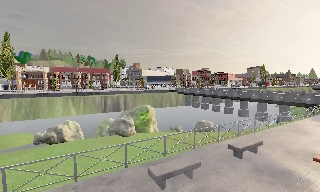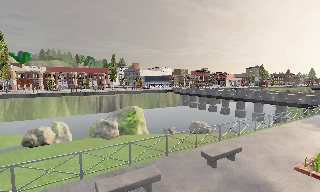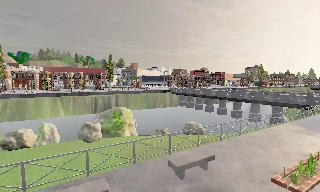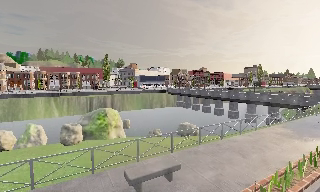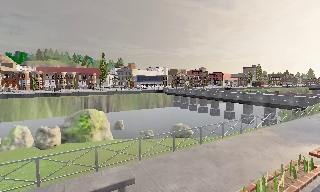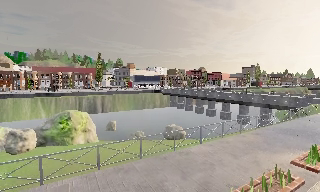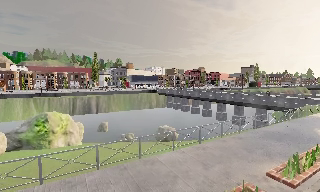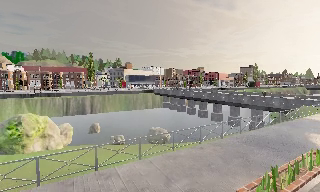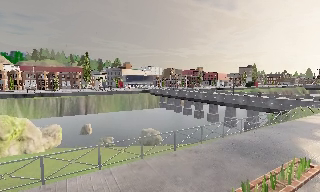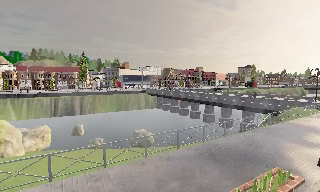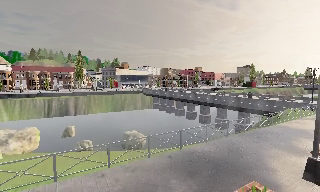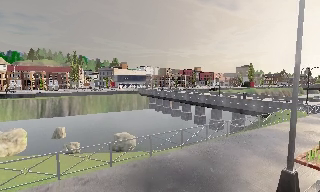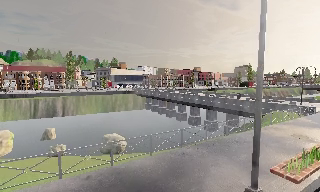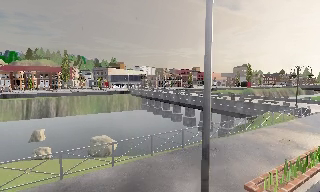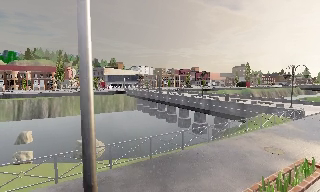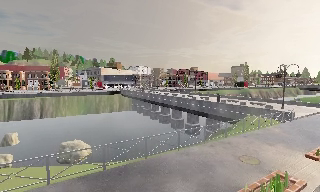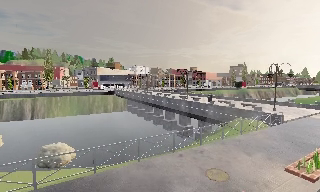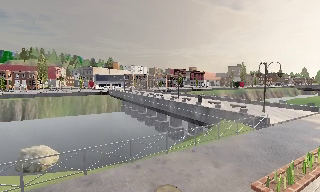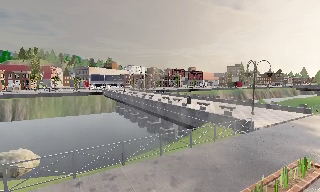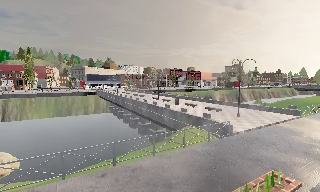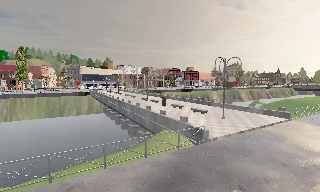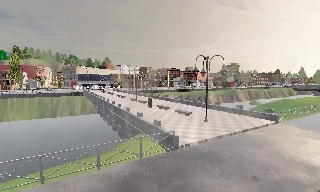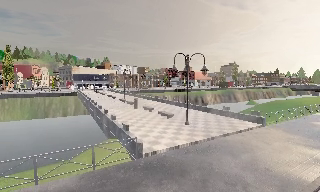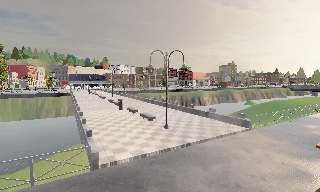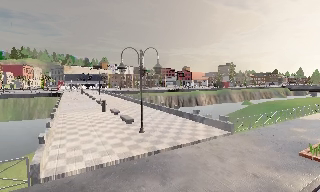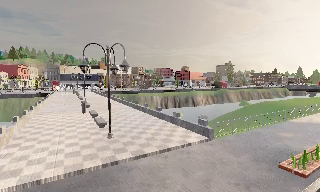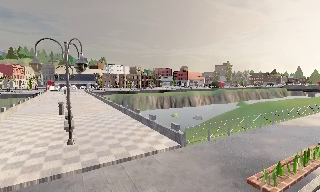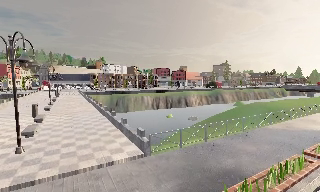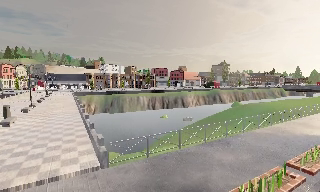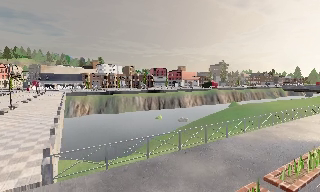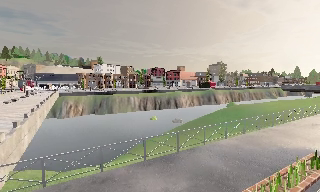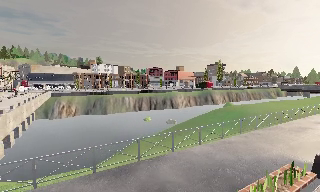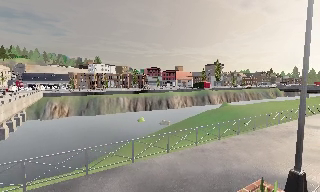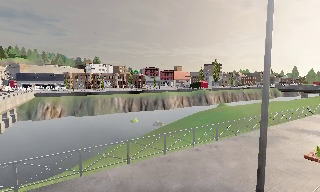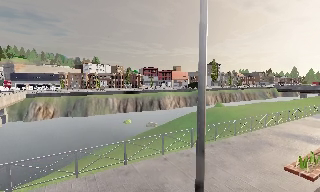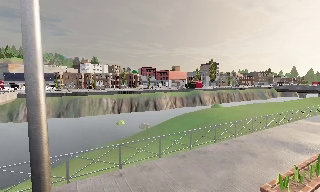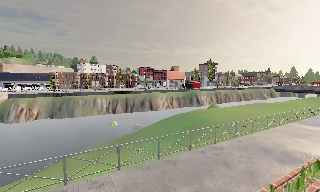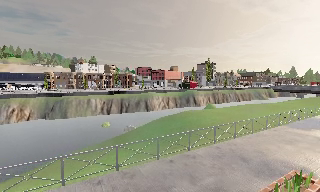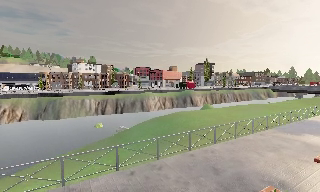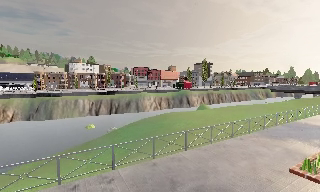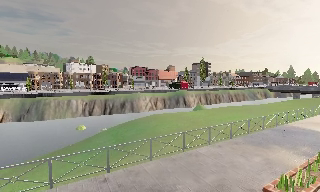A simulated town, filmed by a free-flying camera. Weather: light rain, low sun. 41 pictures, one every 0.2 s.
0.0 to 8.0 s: The camera travels to its right and forward, about 65 m, so close, fixed things drift to the left.
The film runs backward here.
